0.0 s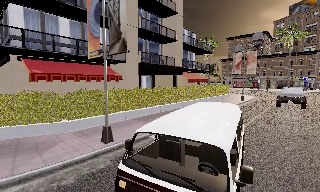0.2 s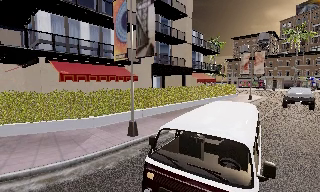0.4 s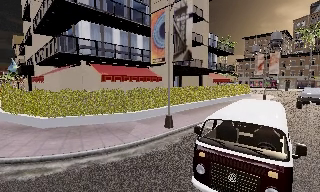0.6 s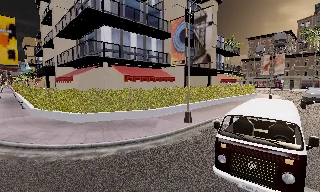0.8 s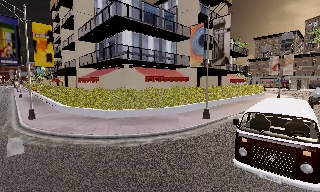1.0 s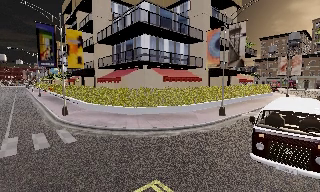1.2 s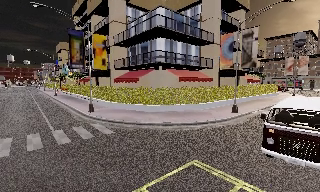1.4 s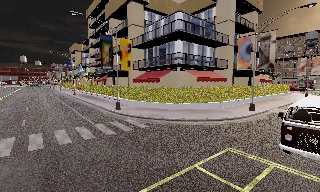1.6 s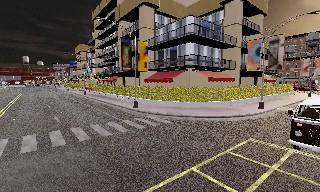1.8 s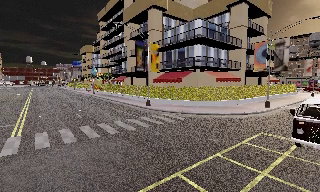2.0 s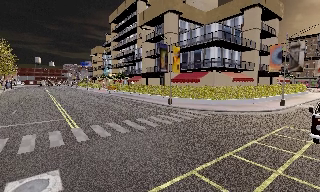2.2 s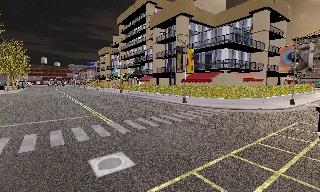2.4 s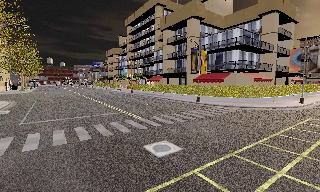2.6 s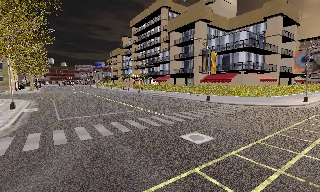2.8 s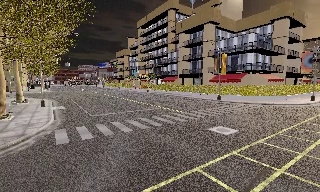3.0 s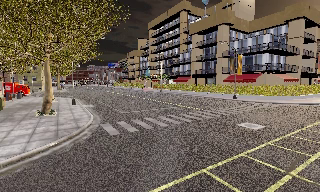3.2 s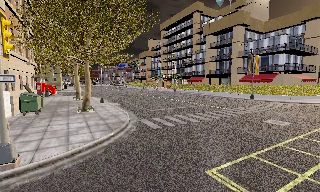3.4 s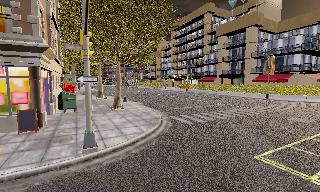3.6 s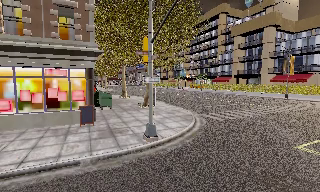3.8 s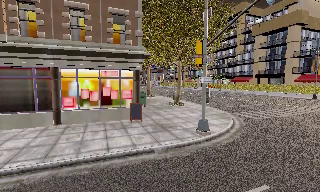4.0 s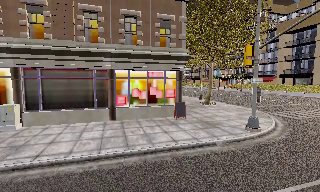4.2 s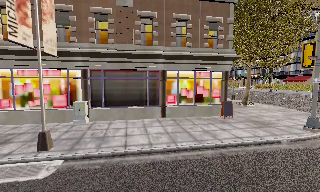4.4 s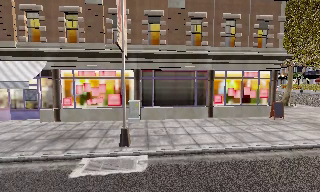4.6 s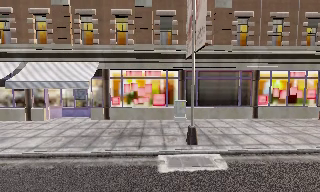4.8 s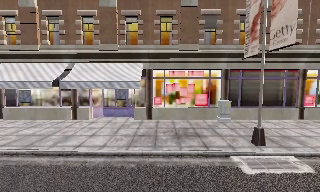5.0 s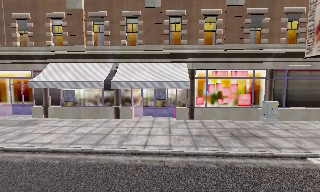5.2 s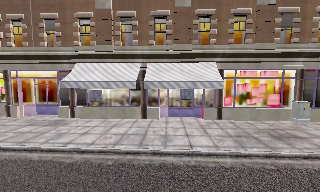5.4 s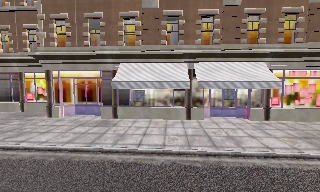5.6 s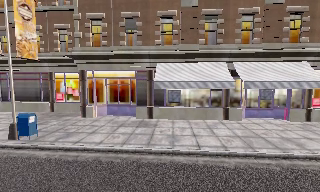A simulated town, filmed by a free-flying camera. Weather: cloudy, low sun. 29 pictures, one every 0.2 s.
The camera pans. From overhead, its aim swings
counterclockwise.
The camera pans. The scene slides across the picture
to the right.
0.0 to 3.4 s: The camera swings to its left by about 20 degrees, and the scene slides to the right. It travels to its left and backward, about 30 m, so close, fixed things drift to the right.
3.4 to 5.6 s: The scene slides to the right, as the camera pans about 30 degrees to its left. It travels to its left, about 25 m, so close, fixed things drift to the right.
The film runs forward here.
